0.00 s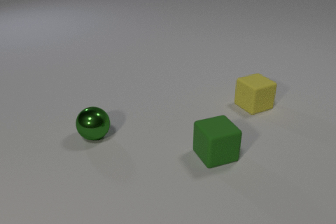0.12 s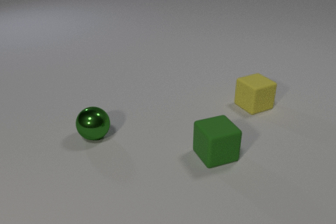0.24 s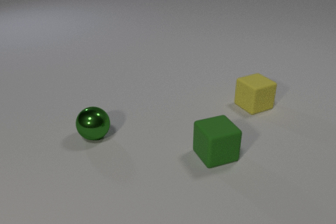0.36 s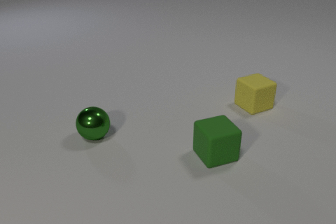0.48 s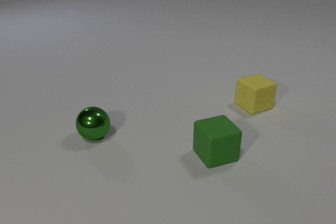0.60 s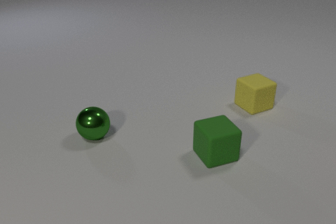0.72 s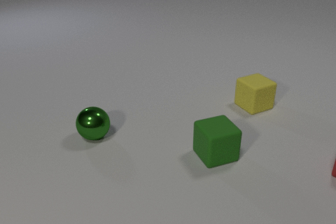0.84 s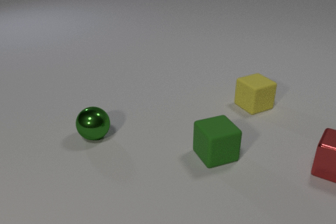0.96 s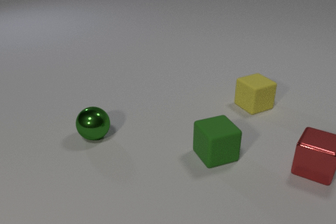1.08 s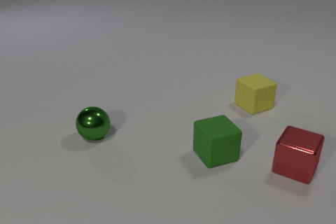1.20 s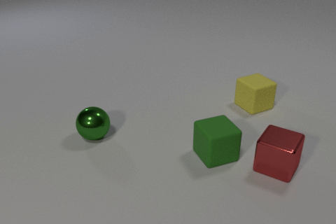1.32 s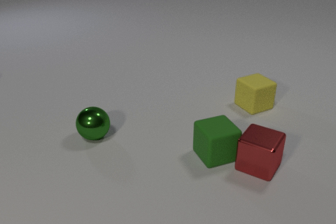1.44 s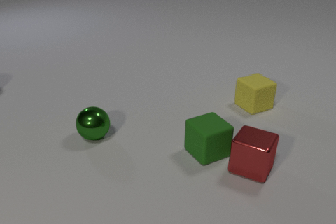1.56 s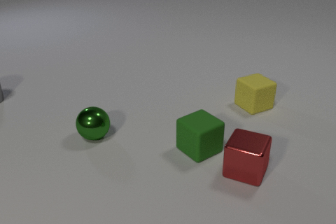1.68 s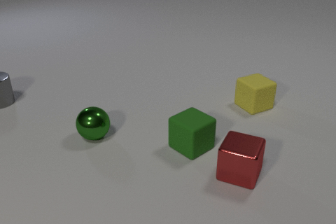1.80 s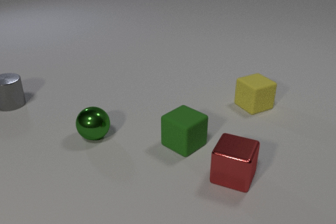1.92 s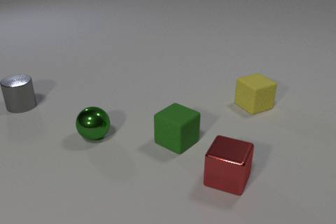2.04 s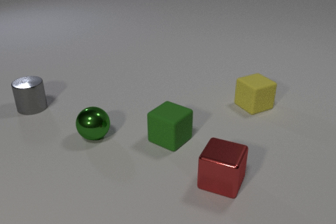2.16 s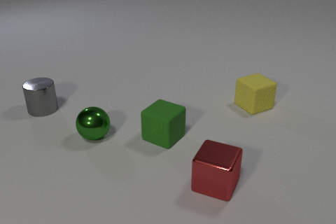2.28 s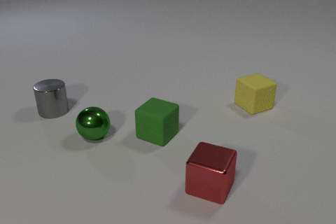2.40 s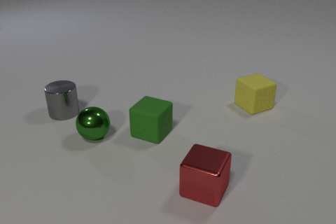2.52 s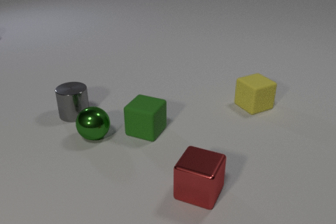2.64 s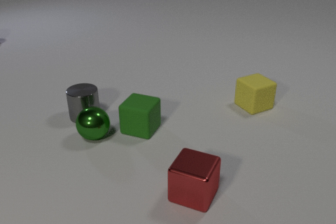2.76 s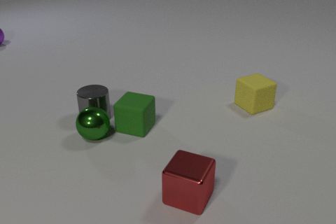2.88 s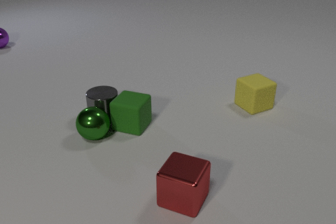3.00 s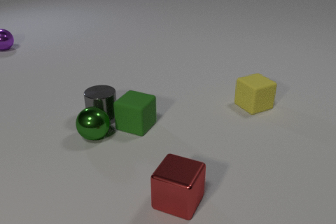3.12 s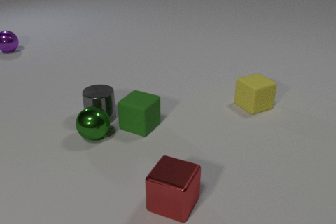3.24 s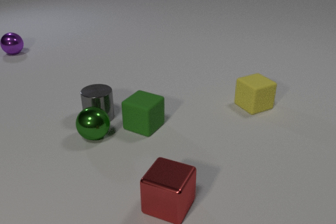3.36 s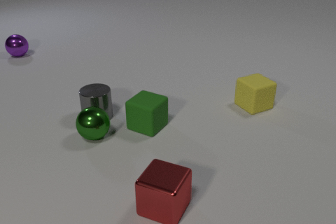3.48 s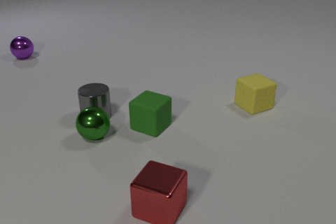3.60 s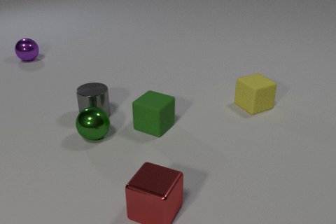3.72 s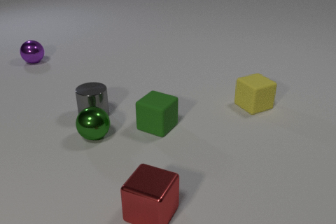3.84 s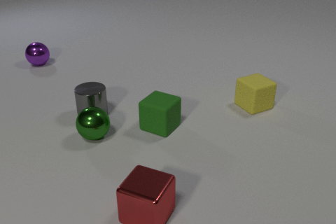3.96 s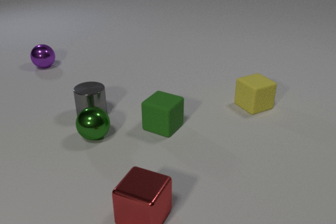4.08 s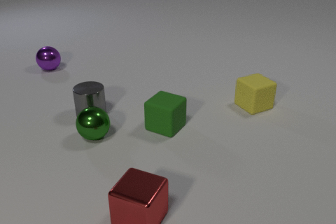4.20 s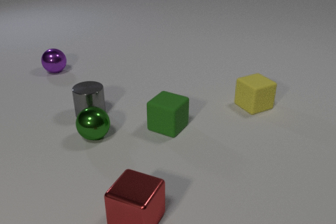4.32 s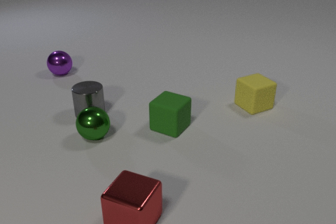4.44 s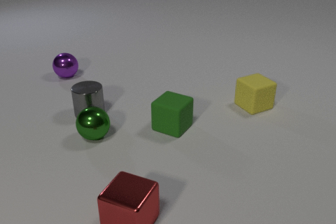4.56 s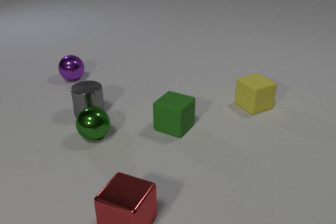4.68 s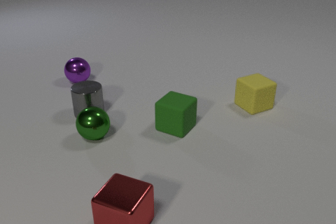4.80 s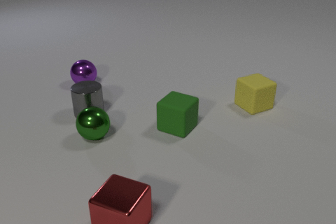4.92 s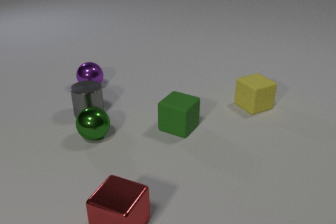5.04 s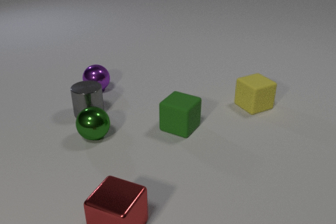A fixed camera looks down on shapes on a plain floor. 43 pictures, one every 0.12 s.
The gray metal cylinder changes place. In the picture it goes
to the right.
The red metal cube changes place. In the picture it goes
to the left.
0.00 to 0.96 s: The red metal cube comes in at the right edge, slides to the left.
0.96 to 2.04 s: The red metal cube slides to the left and toward the camera. The green rubber cube slides to the left and away from the camera, spins so that its near face slides to the right, counterclockwise seen from above. The gray metal cylinder comes in at the left edge, slides to the right and toward the camera. The red metal cube and the green rubber cube collide.
2.04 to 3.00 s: The red metal cube slides to the left and toward the camera. The green rubber cube slides to the left and away from the camera. The gray metal cylinder slides to the right and toward the camera. The purple metal sphere comes in at the left edge, rolls toward the camera and to the right. The green rubber cube and the gray metal cylinder collide.
3.00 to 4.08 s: The red metal cube slides to the left and toward the camera. The green rubber cube slides to the right. The gray metal cylinder slides away from the camera and to the left. The purple metal sphere rolls toward the camera and to the right.
4.08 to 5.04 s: The red metal cube slides to the left and toward the camera. The green rubber cube slides to the right. The purple metal sphere rolls toward the camera and to the right.
How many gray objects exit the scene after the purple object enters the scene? 0.
What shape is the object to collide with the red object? cube.
What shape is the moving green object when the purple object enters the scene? cube.
